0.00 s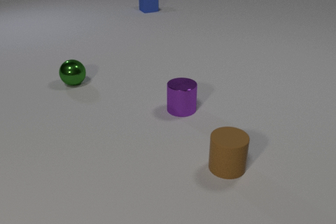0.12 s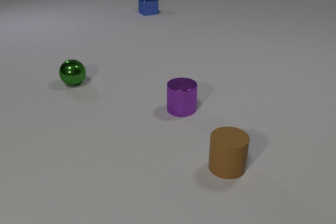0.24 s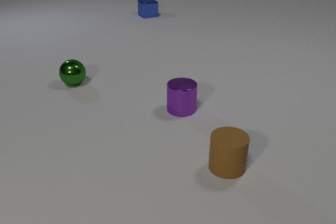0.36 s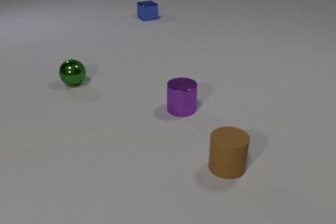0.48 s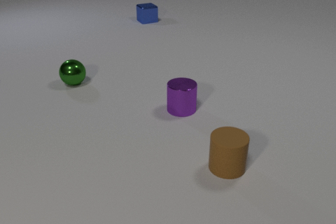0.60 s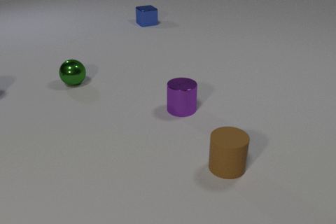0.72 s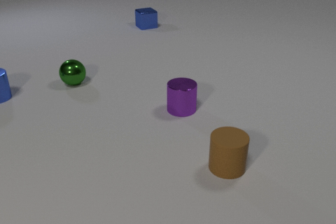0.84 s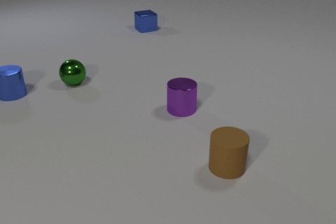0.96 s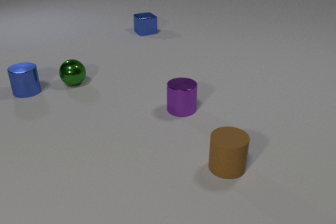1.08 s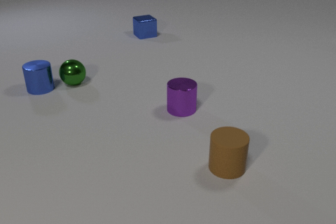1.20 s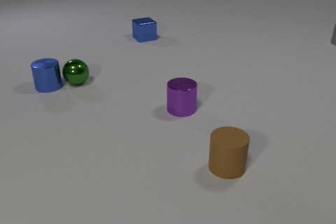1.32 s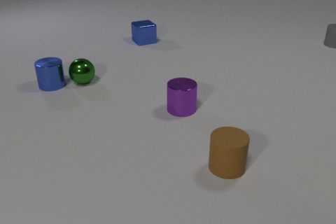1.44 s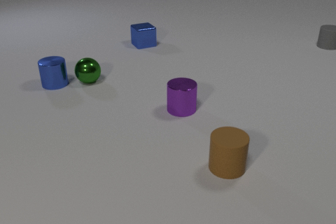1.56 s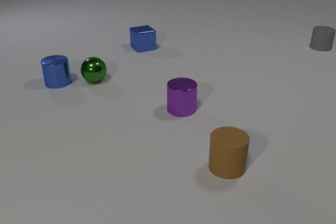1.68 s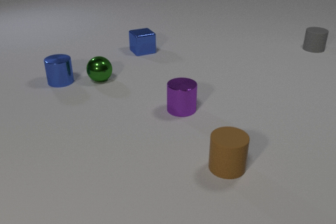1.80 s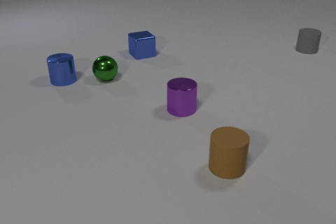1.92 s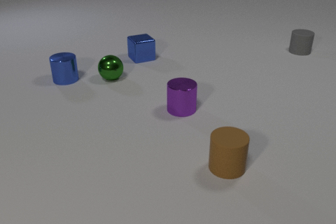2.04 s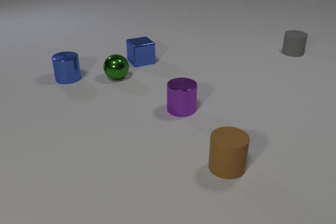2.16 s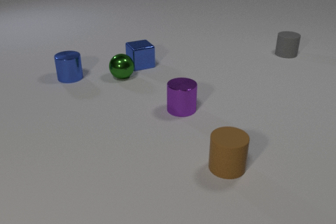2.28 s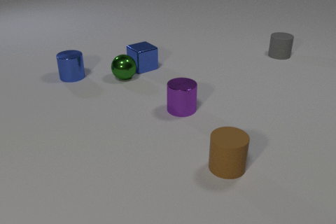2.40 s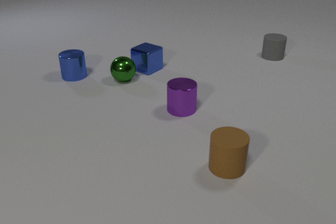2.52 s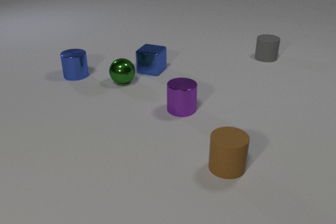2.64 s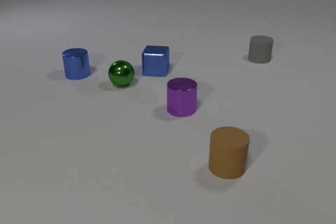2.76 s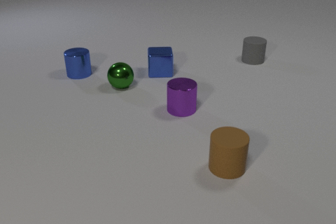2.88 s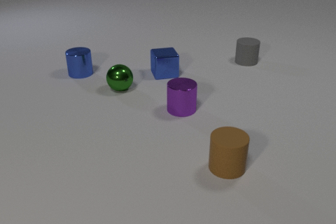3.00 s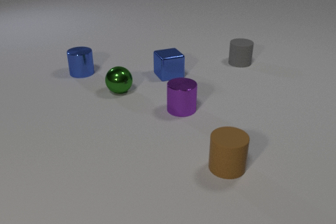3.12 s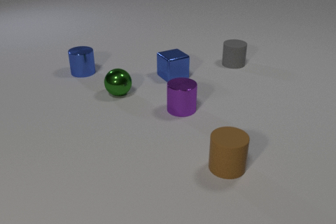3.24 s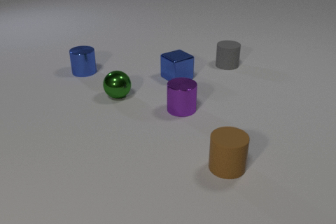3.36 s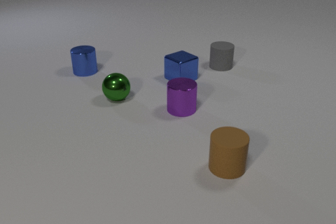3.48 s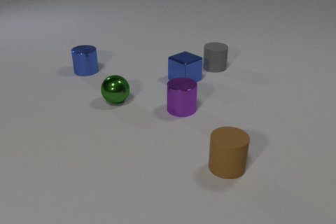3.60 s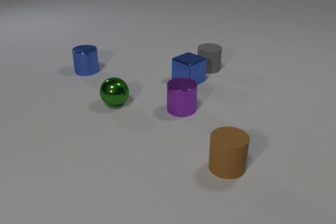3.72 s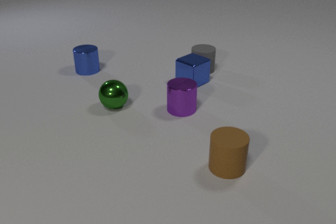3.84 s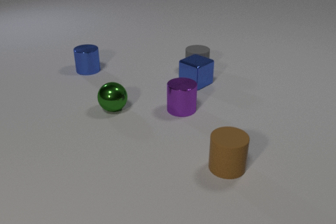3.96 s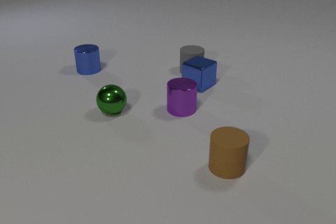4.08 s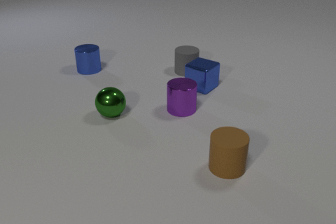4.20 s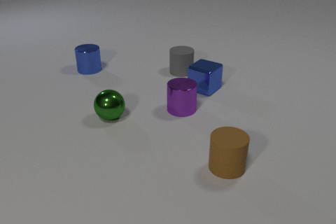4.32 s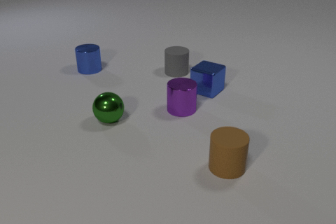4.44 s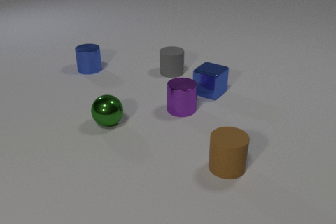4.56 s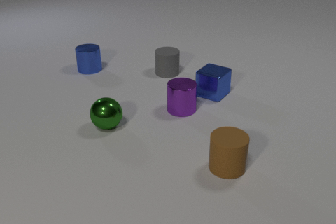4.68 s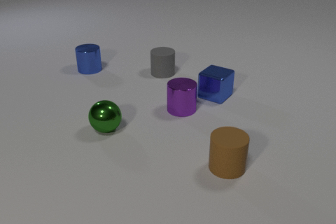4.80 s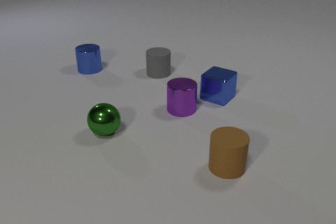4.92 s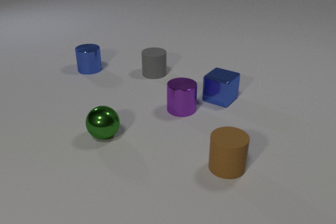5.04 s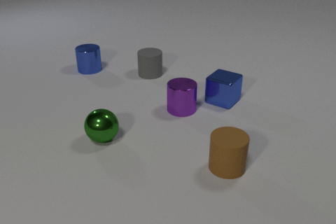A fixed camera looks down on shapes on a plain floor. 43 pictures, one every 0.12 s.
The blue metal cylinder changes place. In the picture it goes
to the right.
The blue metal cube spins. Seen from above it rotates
counterclockwise.
0.00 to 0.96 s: The blue metal cylinder comes in at the left edge, slides to the right. The blue metal cube slides toward the camera.
0.96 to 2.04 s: The blue metal cylinder slides to the right and away from the camera. The green metal sphere rolls to the right. The blue metal cube slides toward the camera. The gray rubber cylinder comes in at the right edge, slides toward the camera and to the left. The blue metal cylinder and the green metal sphere collide.
2.04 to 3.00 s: The blue metal cylinder slides to the right and away from the camera. The green metal sphere rolls toward the camera. The blue metal cube slides toward the camera and to the right, spins counterclockwise seen from above by about 90 degrees, its near face sliding to the right. The gray rubber cylinder slides to the left and toward the camera. The green metal sphere and the blue metal cube collide.
3.00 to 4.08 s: The blue metal cylinder slides to the right and away from the camera. The green metal sphere rolls toward the camera. The blue metal cube slides to the right and toward the camera, spins so that its near face slides to the right, counterclockwise seen from above. The gray rubber cylinder slides to the left and toward the camera. The blue metal cube and the gray rubber cylinder collide.
4.08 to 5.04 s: The green metal sphere rolls toward the camera. The blue metal cube slides toward the camera and to the right. The gray rubber cylinder slides to the left.
What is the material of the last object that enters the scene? rubber.
What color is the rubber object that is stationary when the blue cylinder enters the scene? brown.
What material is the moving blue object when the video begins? metal.
